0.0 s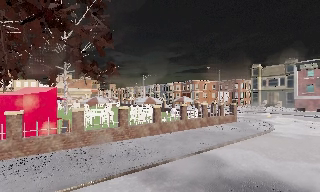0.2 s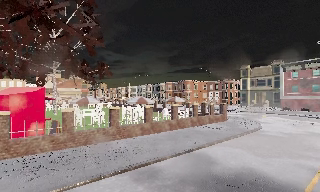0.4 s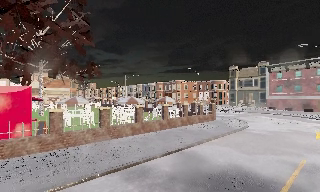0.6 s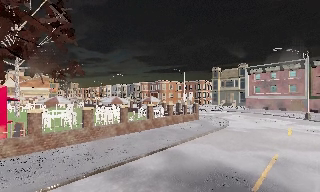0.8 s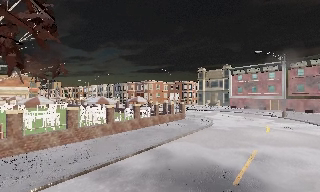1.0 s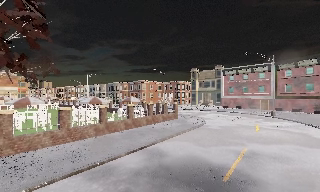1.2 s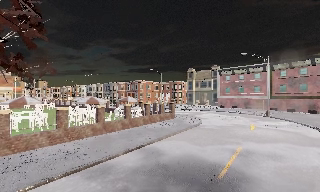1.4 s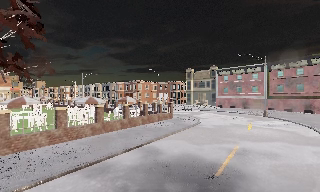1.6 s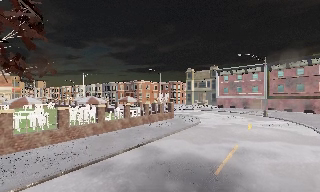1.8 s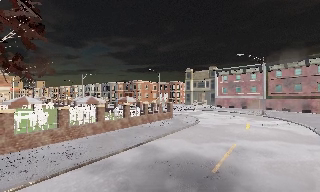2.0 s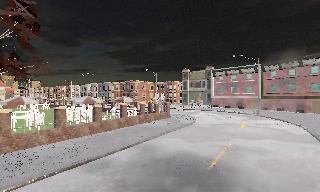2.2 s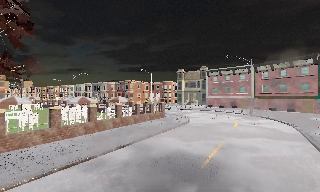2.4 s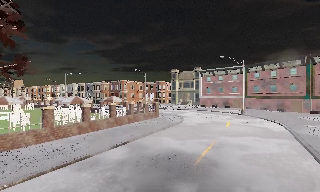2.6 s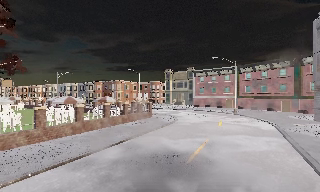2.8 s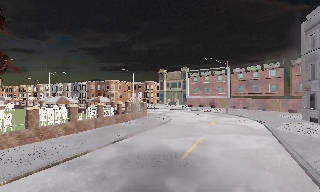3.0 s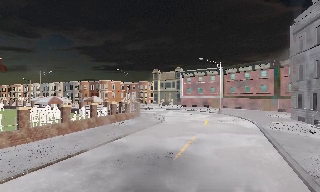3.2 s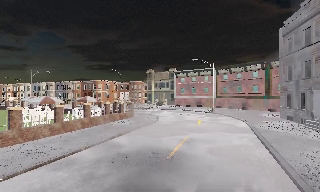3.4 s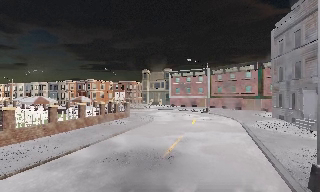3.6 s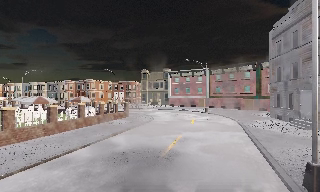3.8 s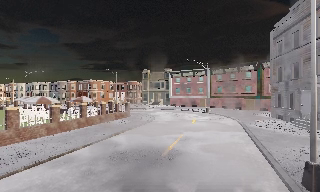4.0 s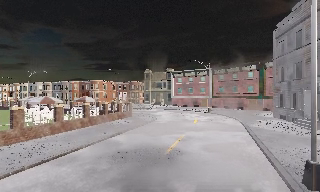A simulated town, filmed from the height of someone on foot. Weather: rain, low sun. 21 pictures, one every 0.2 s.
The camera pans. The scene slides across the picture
to the left.
The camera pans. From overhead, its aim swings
clockwise.
0.0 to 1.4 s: The scene slides to the left, as the camera pans about 20 degrees to its right. It travels backward, about 1 m, so what stands in front gets smaller.
1.4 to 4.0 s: The scene slides to the left, as the camera pans about 15 degrees to its right. It travels backward, about 1.5 m, so what stands in front gets smaller.
The film runs backward here.
